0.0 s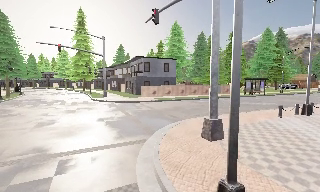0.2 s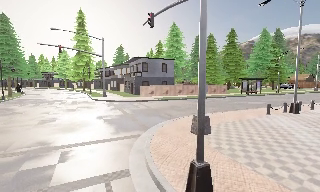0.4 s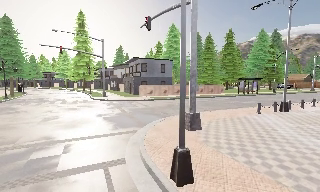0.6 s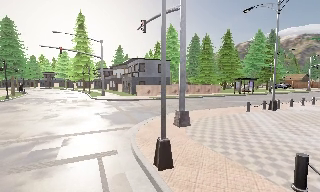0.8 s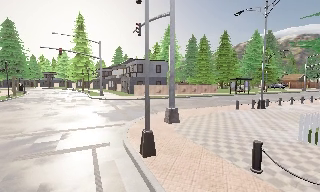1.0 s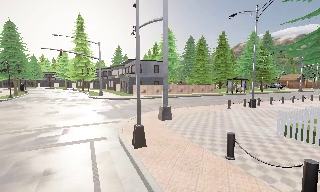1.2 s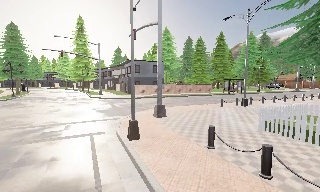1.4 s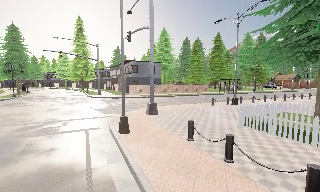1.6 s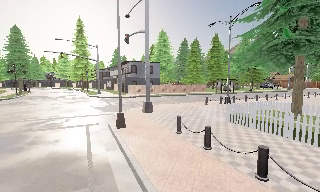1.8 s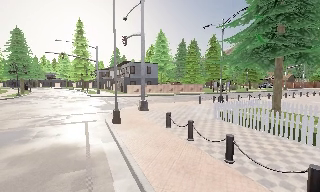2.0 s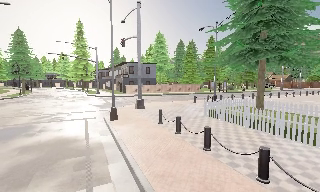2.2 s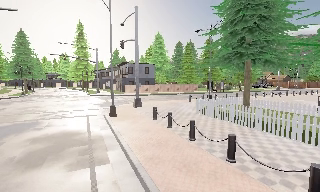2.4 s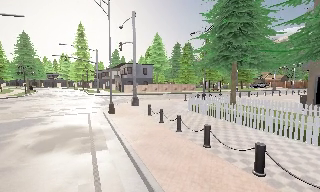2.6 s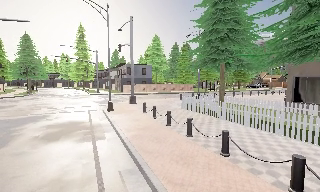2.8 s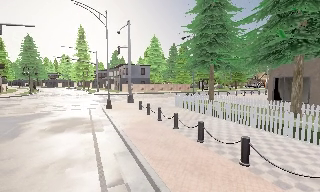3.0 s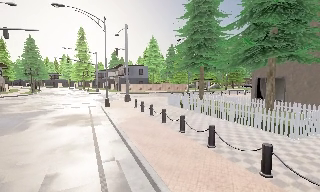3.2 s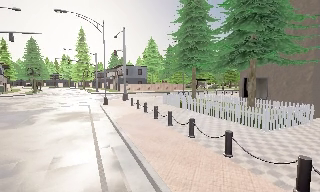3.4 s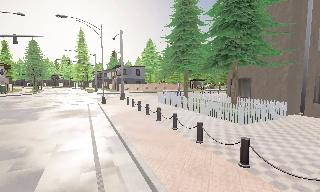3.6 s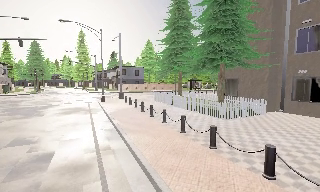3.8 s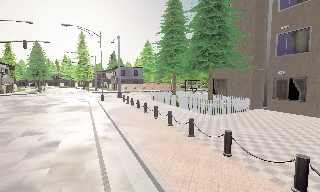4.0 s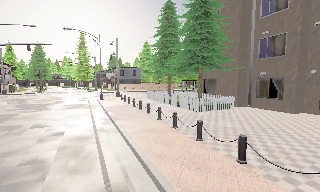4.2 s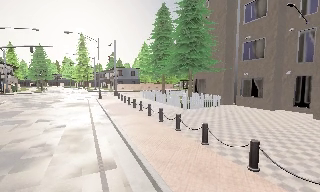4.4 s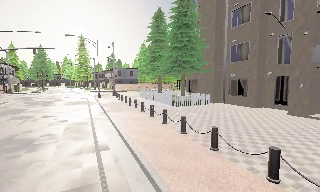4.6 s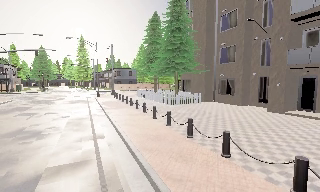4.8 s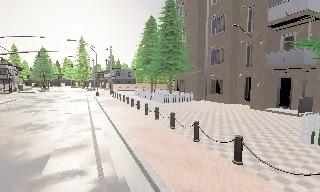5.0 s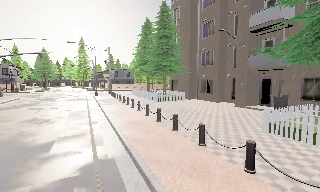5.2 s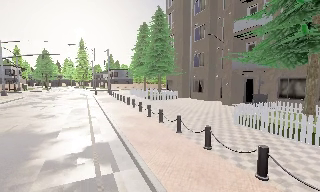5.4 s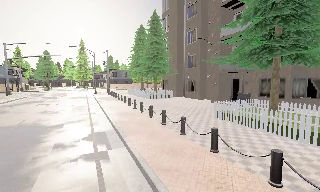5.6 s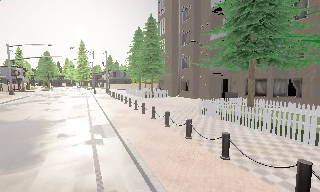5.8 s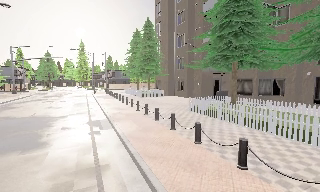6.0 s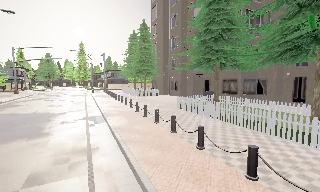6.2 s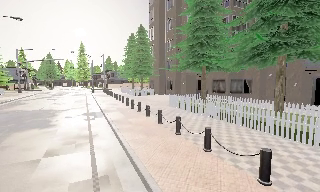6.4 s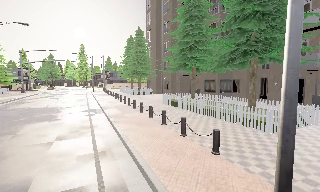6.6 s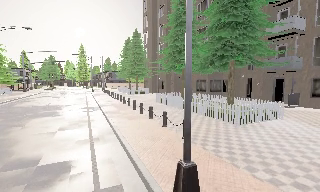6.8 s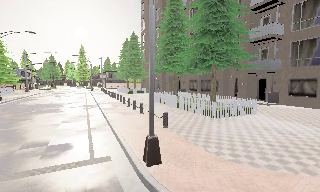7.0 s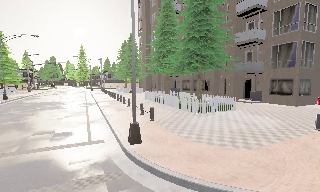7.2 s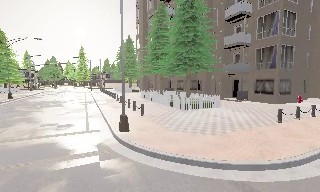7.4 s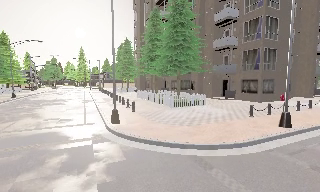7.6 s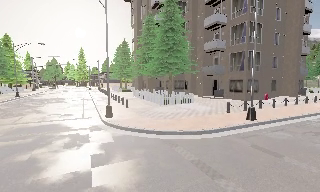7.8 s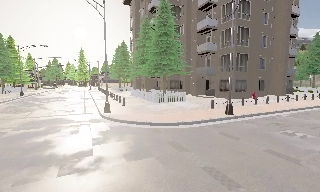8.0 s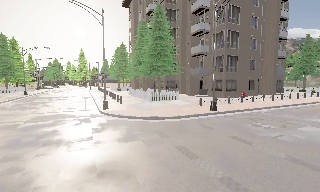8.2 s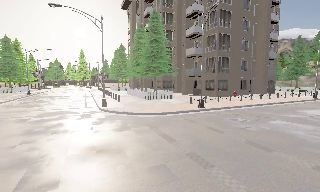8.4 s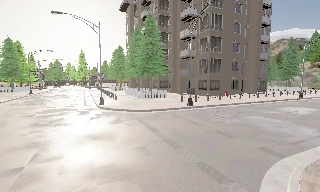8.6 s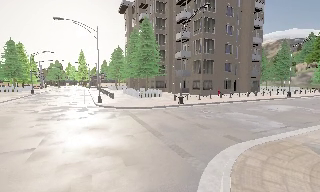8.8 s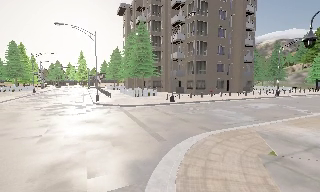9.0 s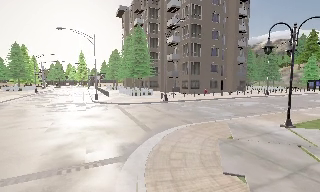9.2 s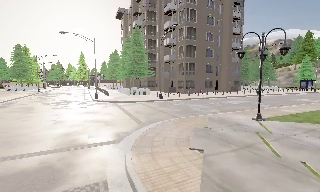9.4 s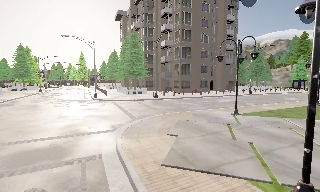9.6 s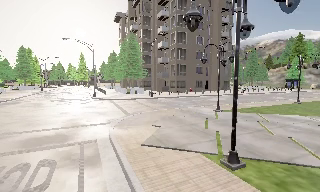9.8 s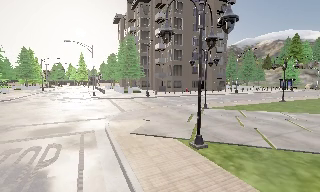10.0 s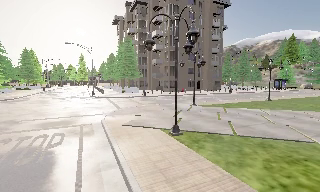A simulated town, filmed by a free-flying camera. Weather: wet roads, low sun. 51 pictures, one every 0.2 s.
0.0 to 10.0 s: The camera travels backward and to its right, about 60 m, so what stands in front gets smaller. It gains speed.
The film runs backward here.
